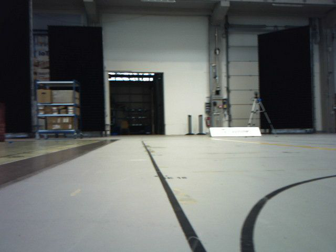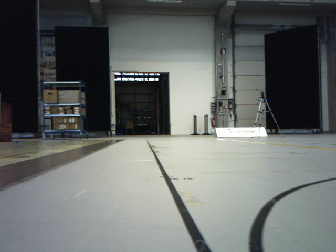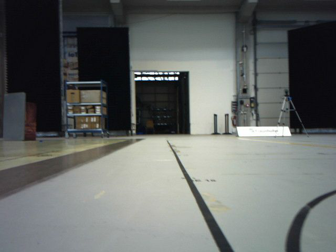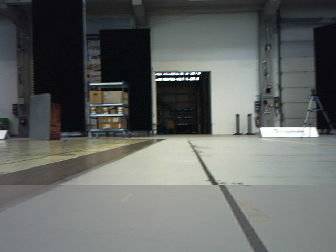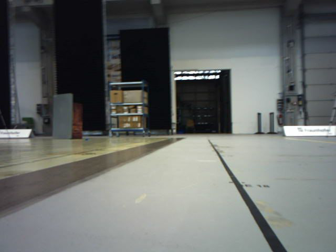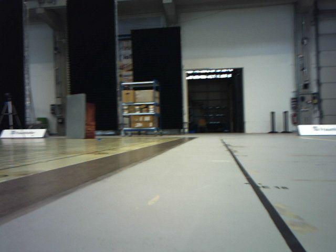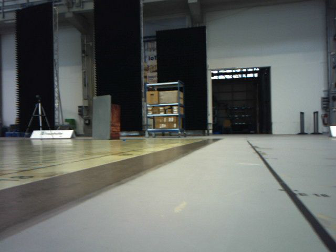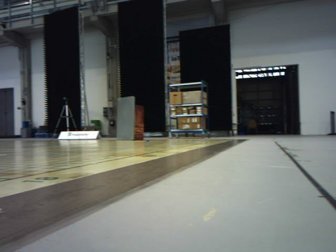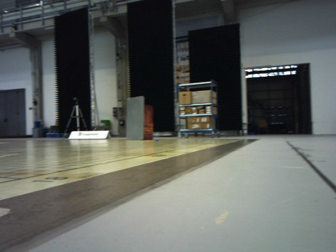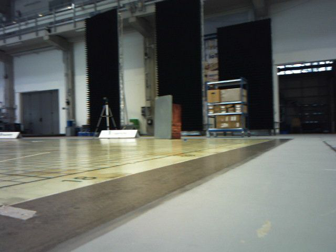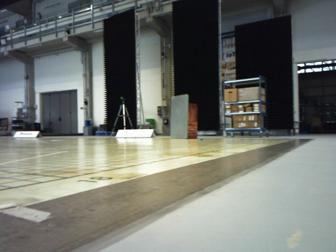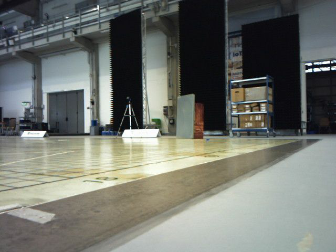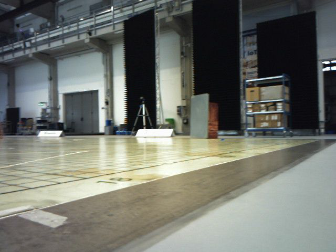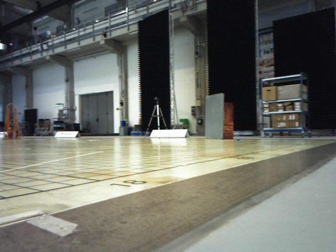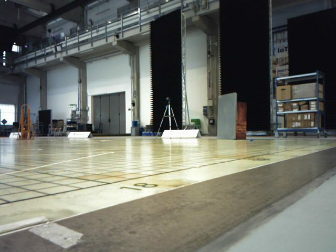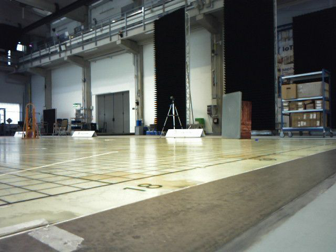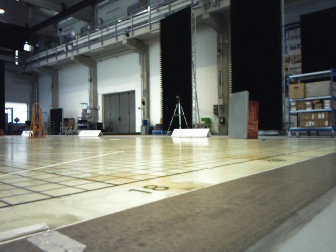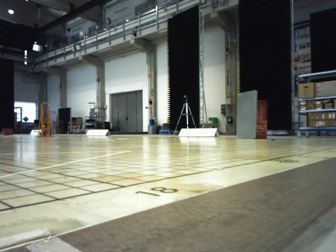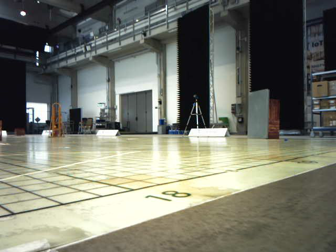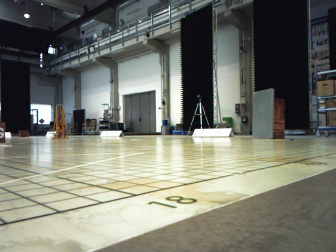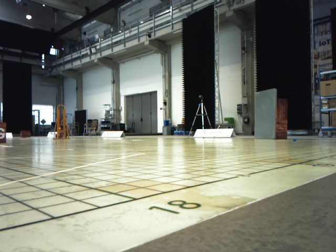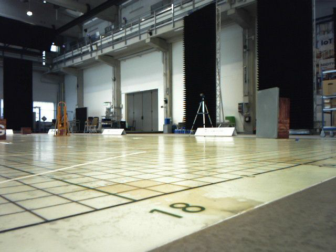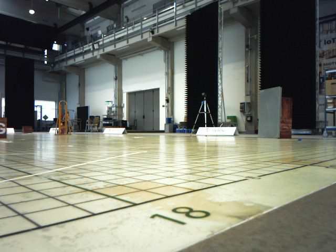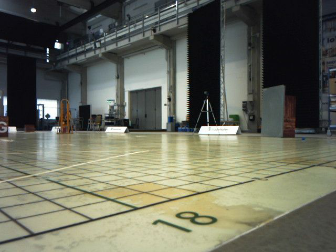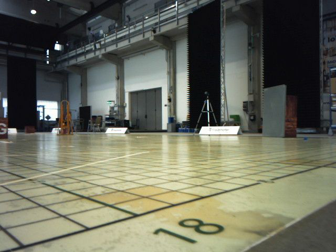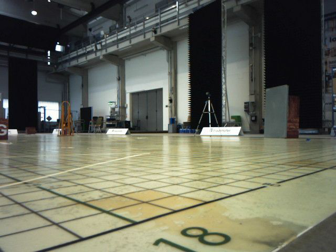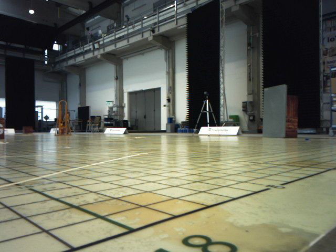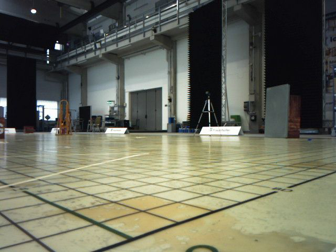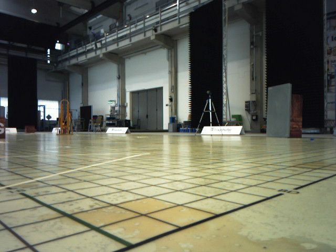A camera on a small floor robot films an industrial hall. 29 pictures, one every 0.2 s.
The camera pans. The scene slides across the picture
to the right.
The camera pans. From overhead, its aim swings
counterclockwise.
0.0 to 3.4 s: The camera swings to its left by about 50 degrees, and the scene slides to the right. It travels forward, about 0.6 m.
3.4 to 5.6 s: The camera travels forward, about 0.4 m, so what stands in front looms larger.
The film runs forward here.
